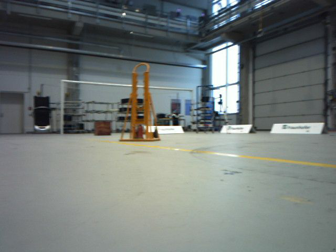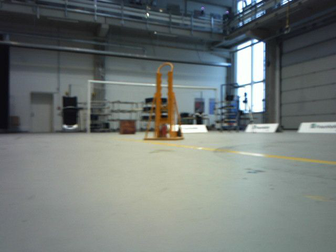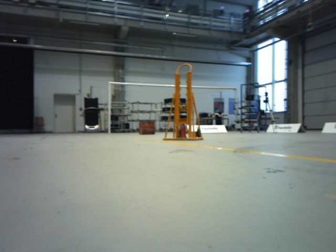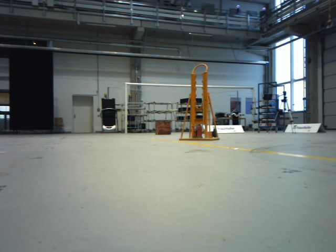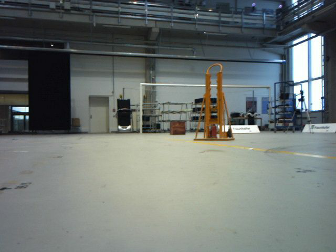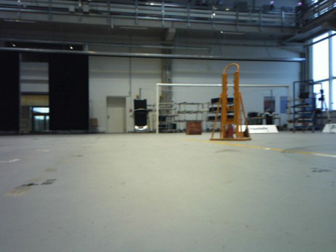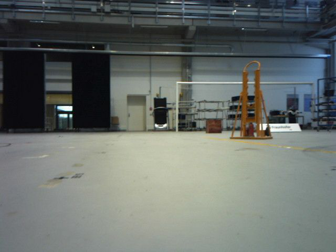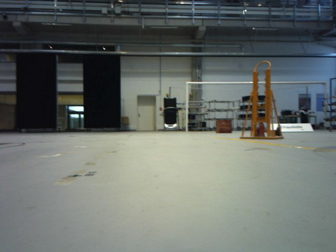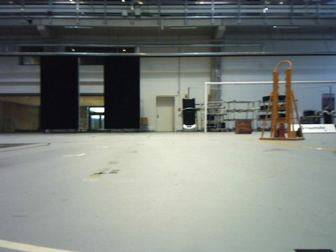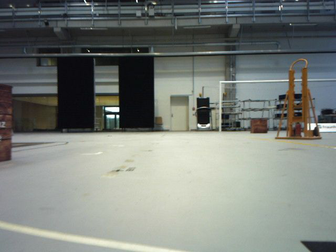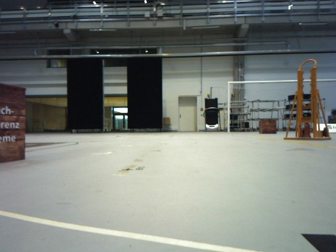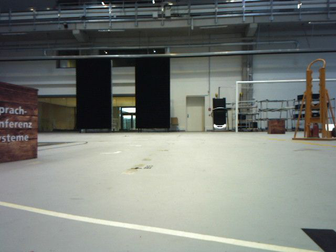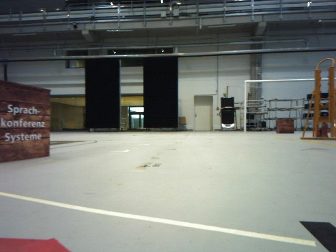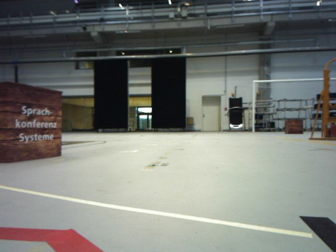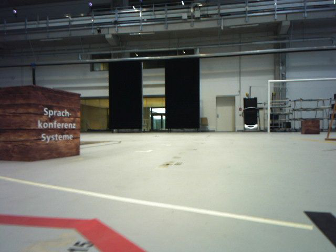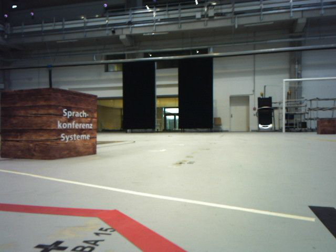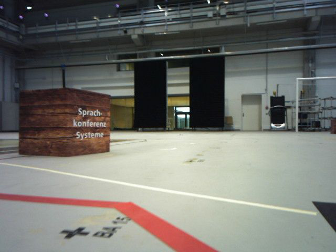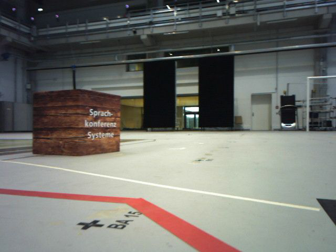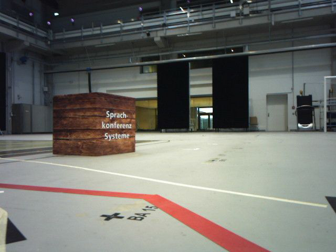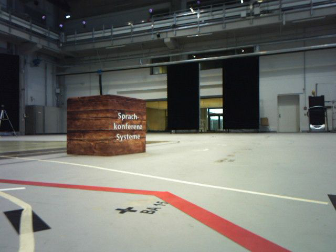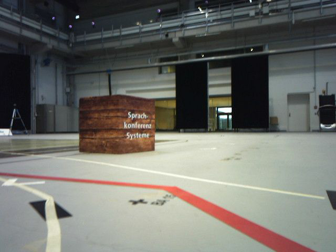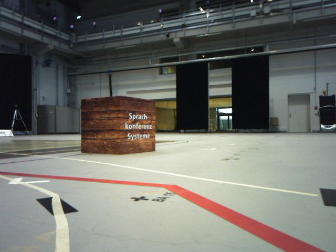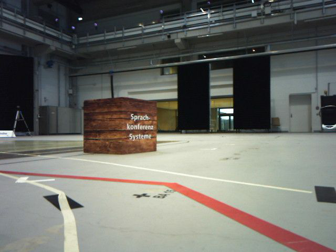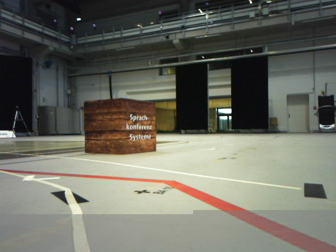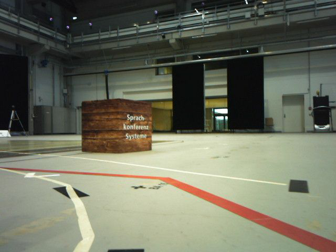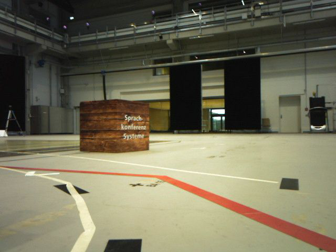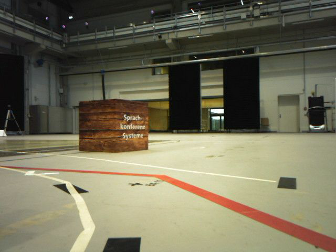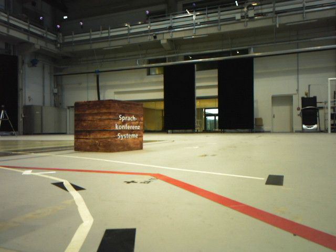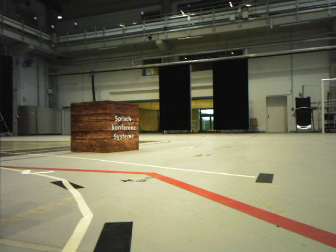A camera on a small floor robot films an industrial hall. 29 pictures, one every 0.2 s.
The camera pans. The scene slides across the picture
to the right.
The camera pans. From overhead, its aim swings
counterclockwise.
0.0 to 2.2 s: The scene slides to the right, as the camera pans about 35 degrees to its left. It travels backward, about 0.4 m.
2.2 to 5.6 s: The camera swings to its left by about 15 degrees, and the scene slides to the right. It travels backward, about 0.7 m, so what stands in front gets smaller.
The film runs backward here.
